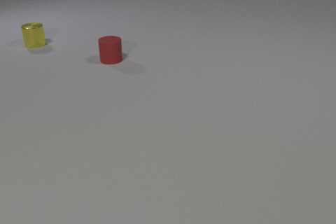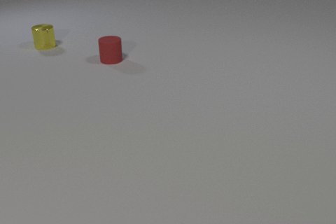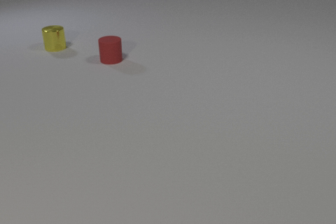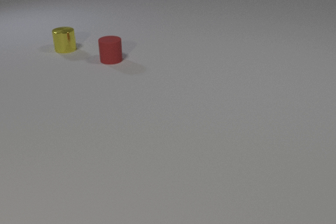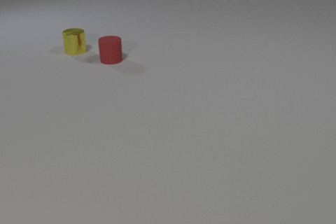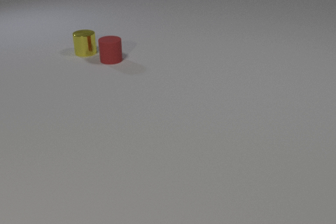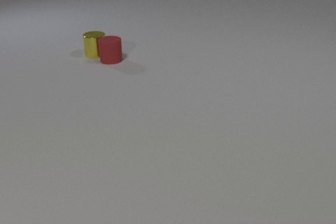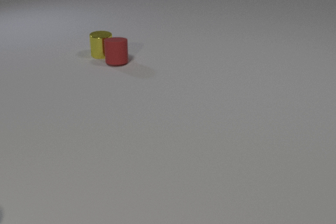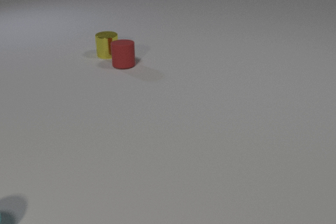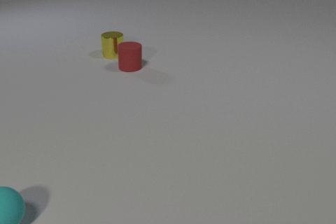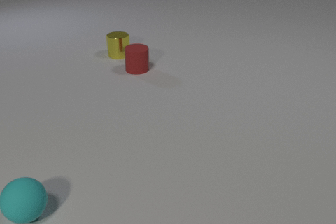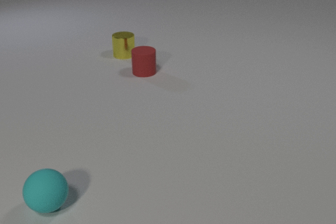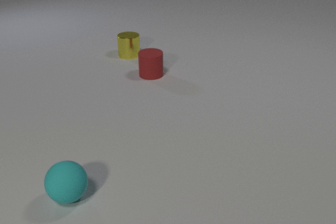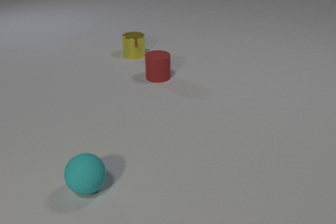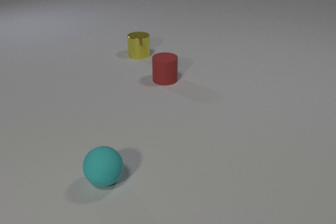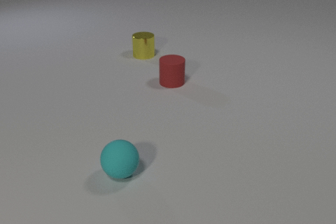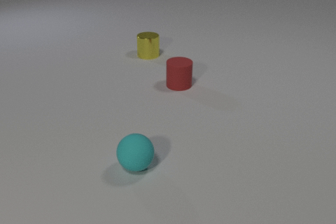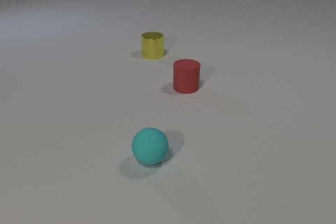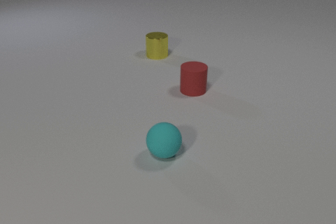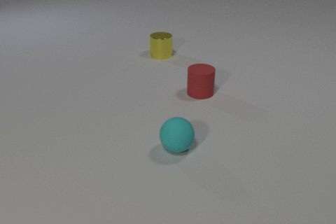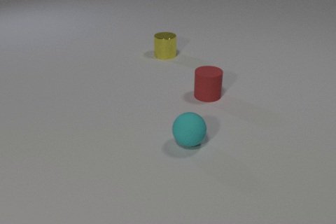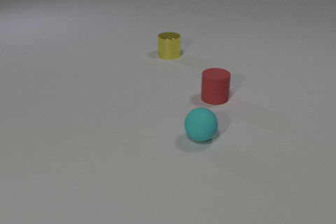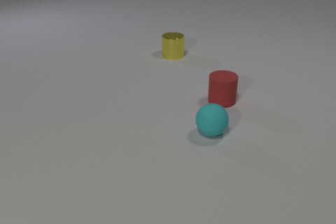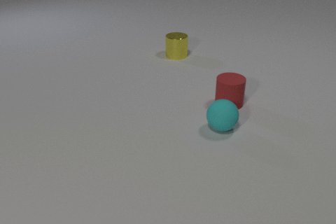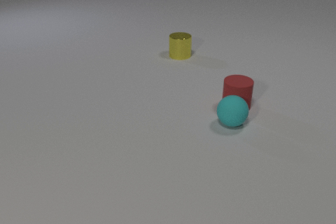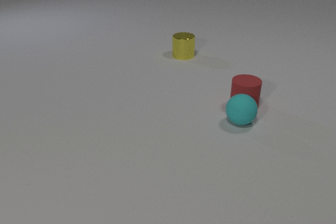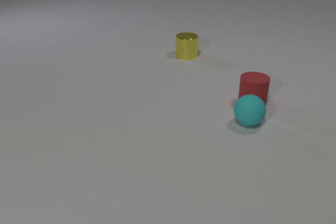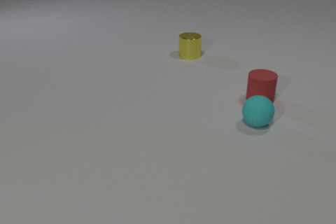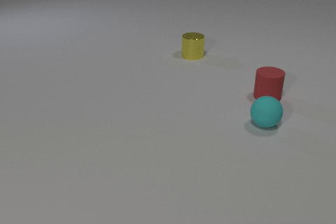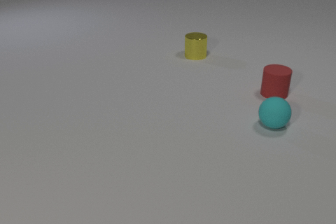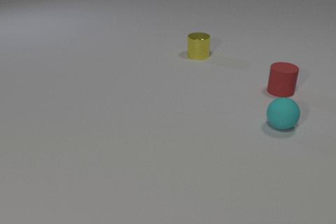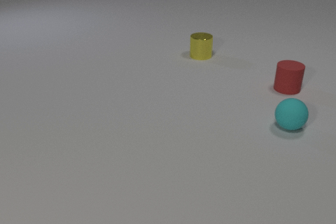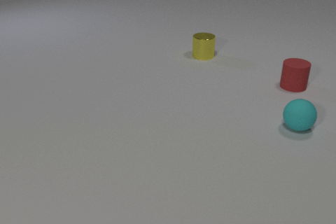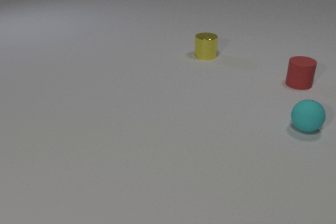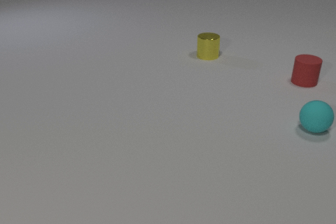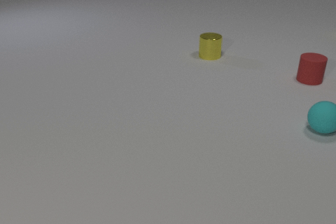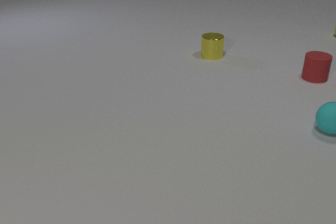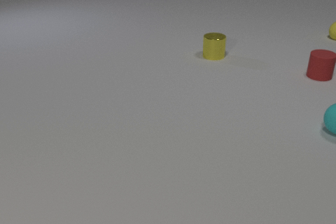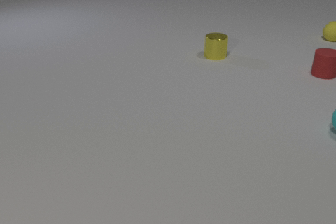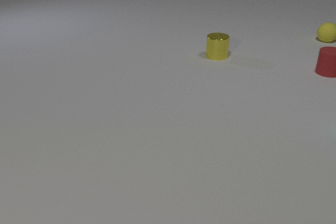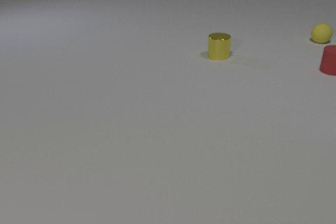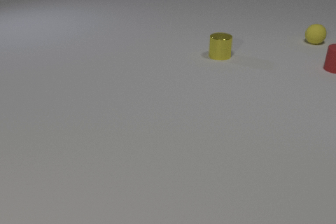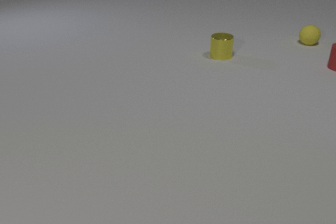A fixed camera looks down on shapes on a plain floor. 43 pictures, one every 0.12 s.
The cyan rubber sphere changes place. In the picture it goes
to the right.
The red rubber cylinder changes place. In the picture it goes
to the right.
0.00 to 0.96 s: The yellow metal cylinder slides to the right and toward the camera. The red rubber cylinder slides toward the camera and to the right. The yellow metal cylinder and the red rubber cylinder collide.
0.96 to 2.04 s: The yellow metal cylinder slides to the right. The red rubber cylinder slides to the right and toward the camera. The cyan rubber sphere rolls to the right and away from the camera.
2.04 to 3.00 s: The yellow metal cylinder slides to the right. The red rubber cylinder slides to the right and toward the camera. The cyan rubber sphere rolls to the right and away from the camera. The red rubber cylinder and the cyan rubber sphere collide.
3.00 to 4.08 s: The yellow metal cylinder slides to the right. The red rubber cylinder slides away from the camera and to the right. The cyan rubber sphere rolls to the right.
4.08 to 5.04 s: The yellow metal cylinder slides to the right. The red rubber cylinder slides away from the camera and to the right. The yellow rubber sphere comes in at the right edge, rolls to the left and toward the camera. The cyan rubber sphere rolls to the right, leaves at the right edge.
What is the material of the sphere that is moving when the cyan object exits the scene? rubber.
What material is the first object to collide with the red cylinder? metal.
How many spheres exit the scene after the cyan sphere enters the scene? 1.
